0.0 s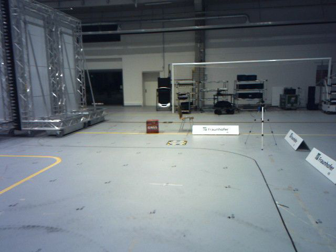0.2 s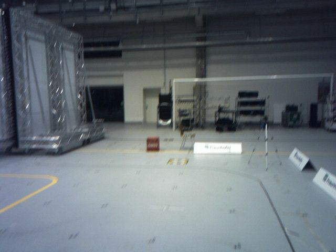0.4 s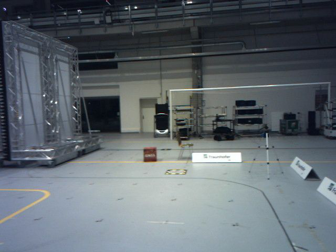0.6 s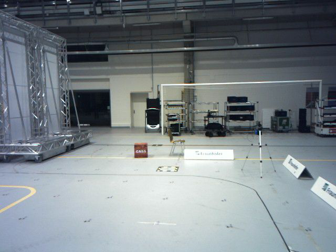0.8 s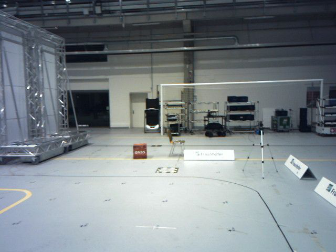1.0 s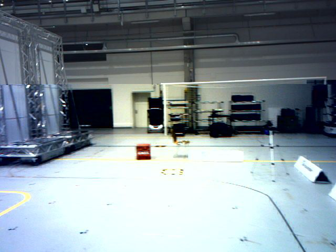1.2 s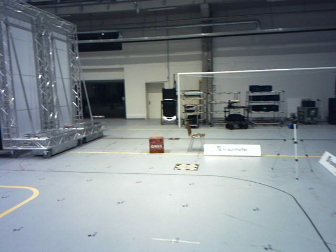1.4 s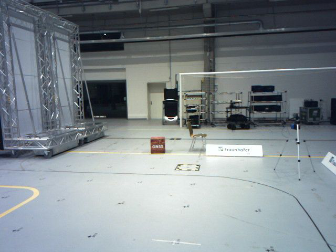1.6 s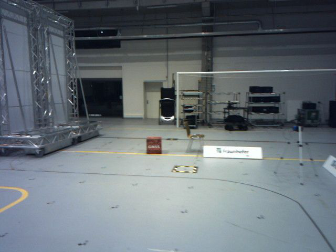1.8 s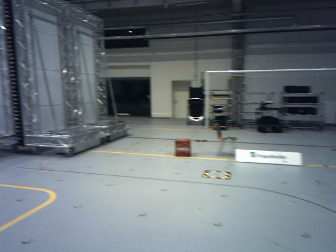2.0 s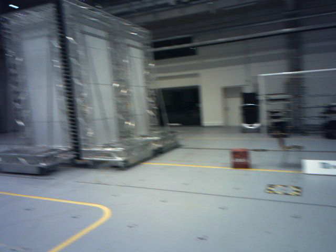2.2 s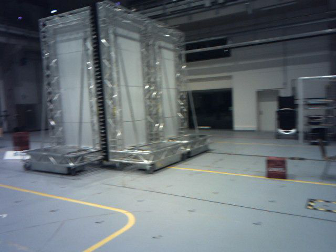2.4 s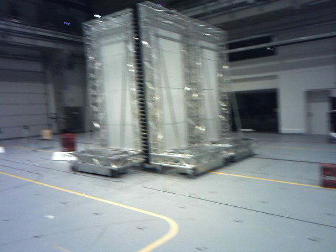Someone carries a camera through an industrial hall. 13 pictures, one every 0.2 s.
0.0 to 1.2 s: The camera travels forward, about 1.4 m, so what stands in front looms larger.
1.2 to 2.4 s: The camera pans to its left, which is counterclockwise from overhead, by about 30 degrees. It travels forward, about 1.4 m, so what stands in front looms larger.
The film runs forward here.
